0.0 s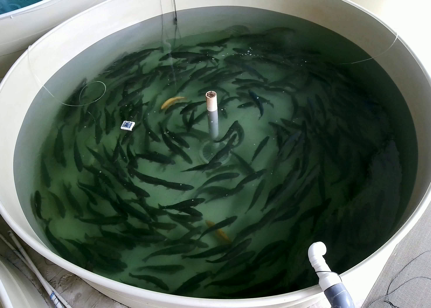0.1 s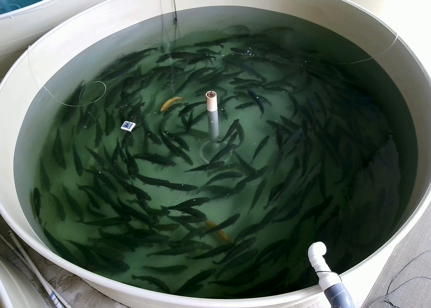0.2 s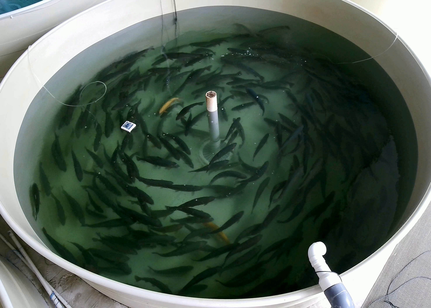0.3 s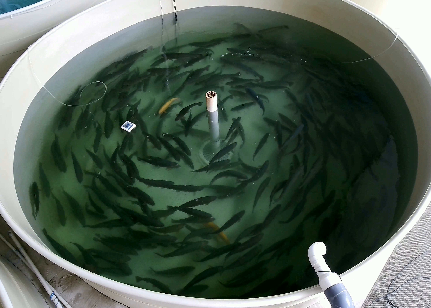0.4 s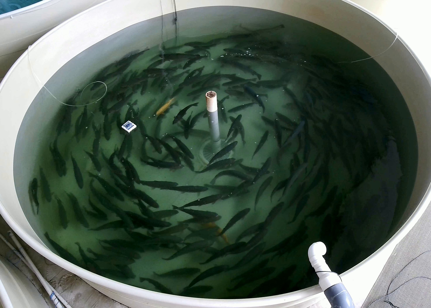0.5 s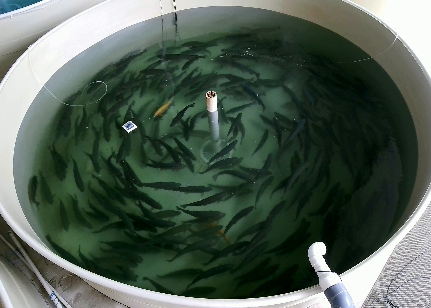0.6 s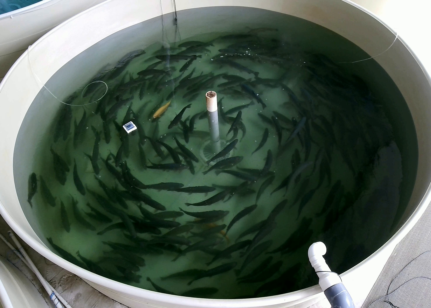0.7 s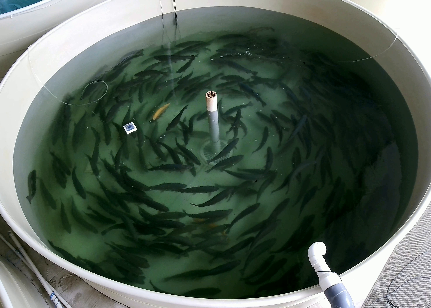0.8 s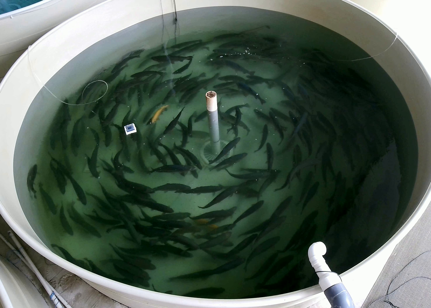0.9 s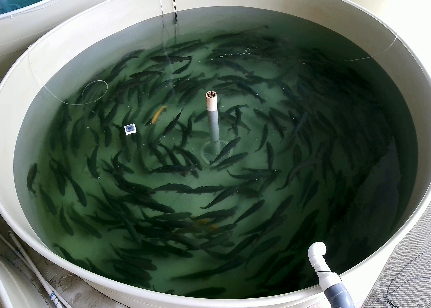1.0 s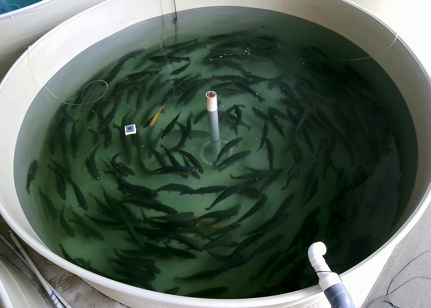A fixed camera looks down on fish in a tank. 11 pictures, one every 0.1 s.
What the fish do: Normal cruising.
